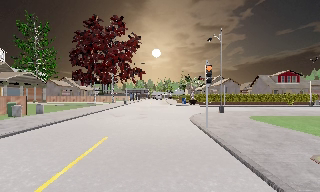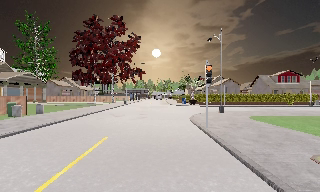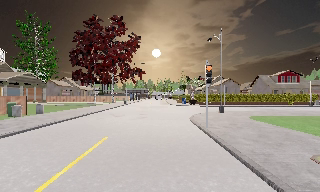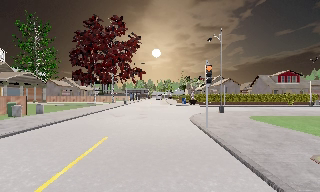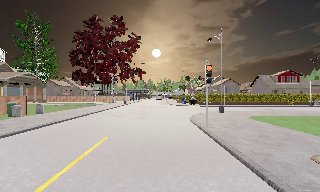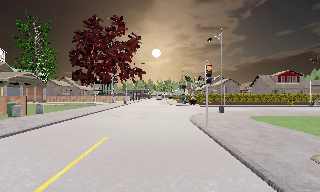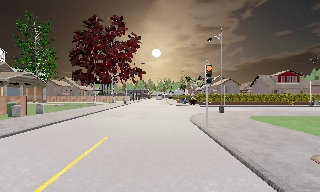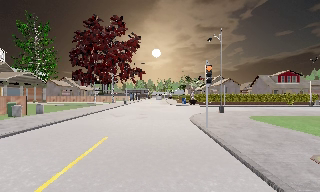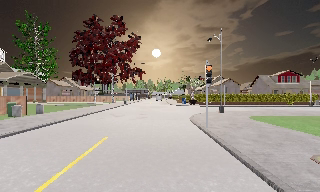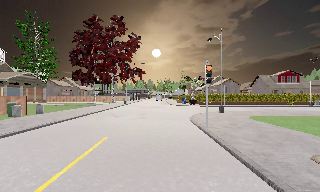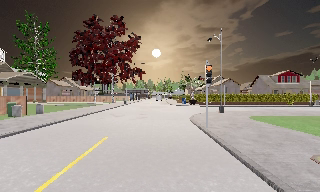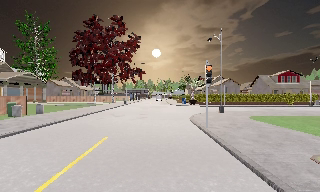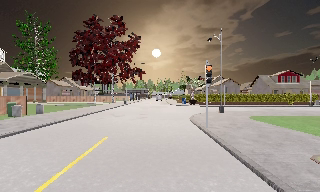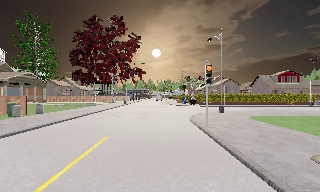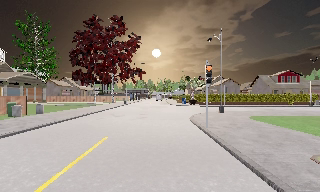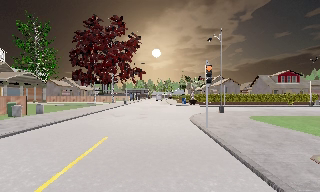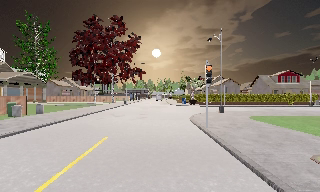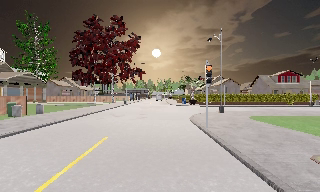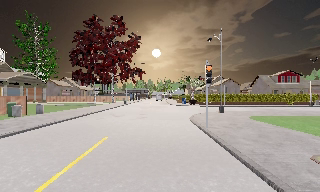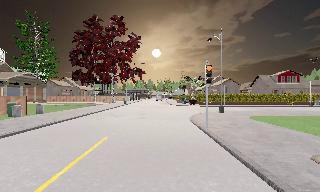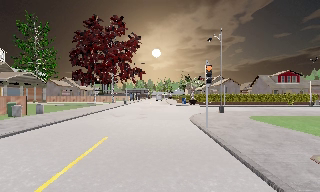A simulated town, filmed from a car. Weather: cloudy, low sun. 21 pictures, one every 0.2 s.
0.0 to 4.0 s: The camera keeps its place and its aim.
The film runs backward here.
